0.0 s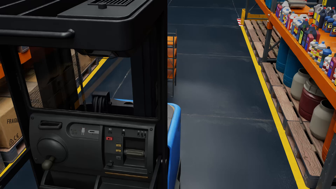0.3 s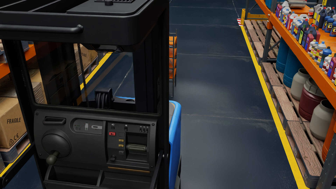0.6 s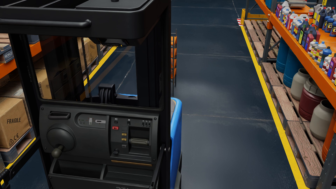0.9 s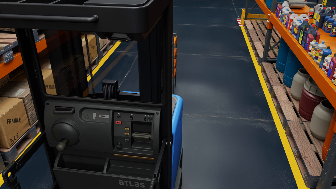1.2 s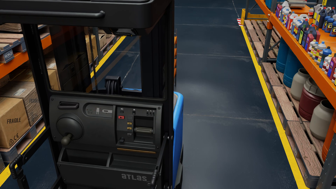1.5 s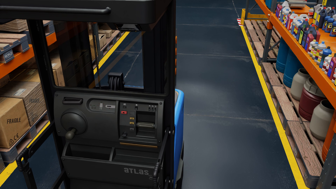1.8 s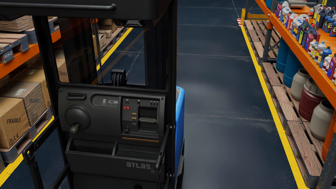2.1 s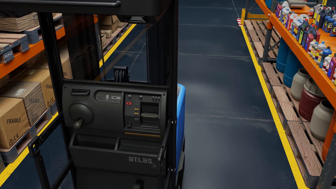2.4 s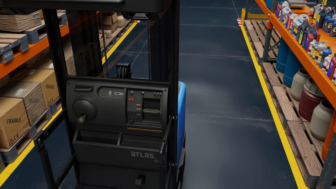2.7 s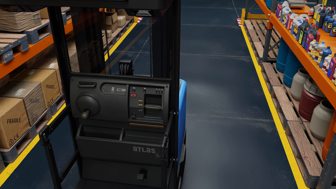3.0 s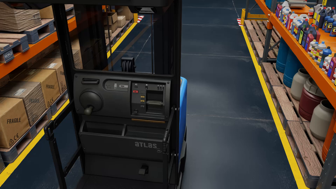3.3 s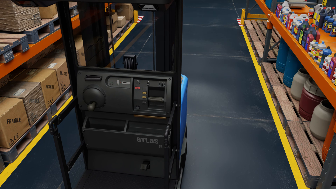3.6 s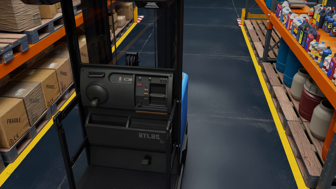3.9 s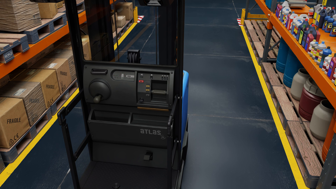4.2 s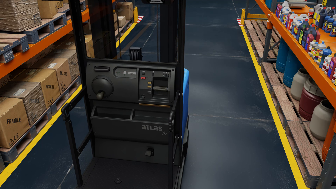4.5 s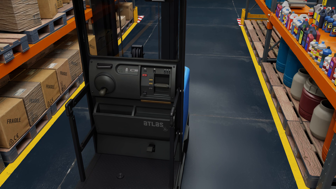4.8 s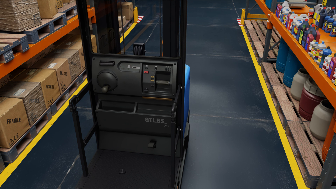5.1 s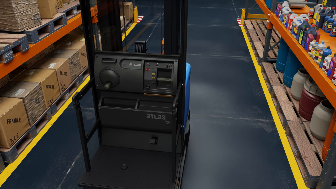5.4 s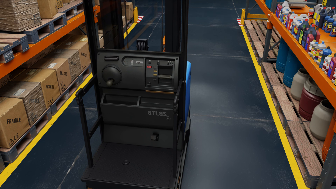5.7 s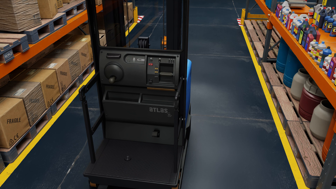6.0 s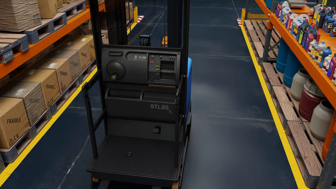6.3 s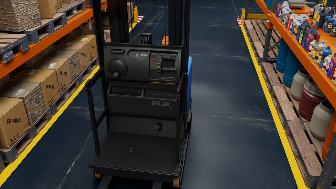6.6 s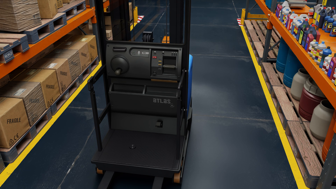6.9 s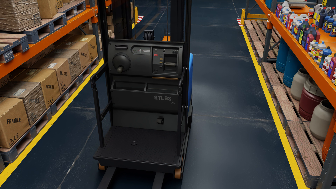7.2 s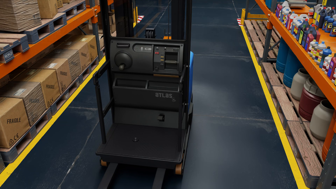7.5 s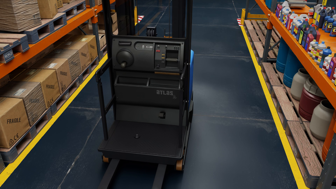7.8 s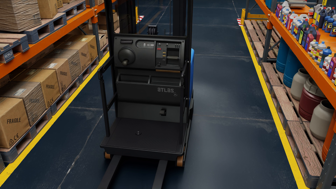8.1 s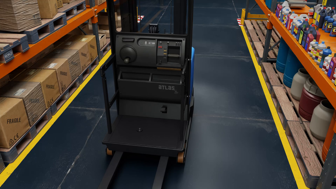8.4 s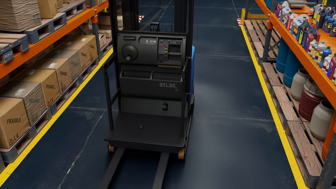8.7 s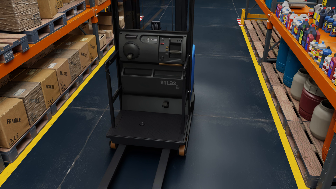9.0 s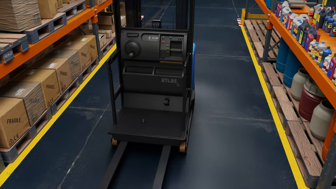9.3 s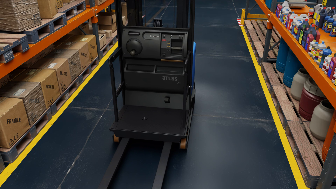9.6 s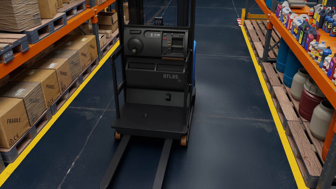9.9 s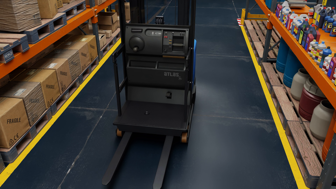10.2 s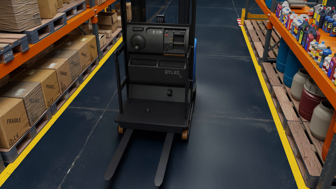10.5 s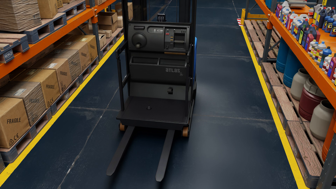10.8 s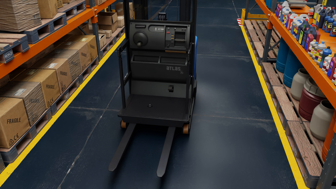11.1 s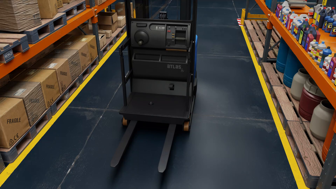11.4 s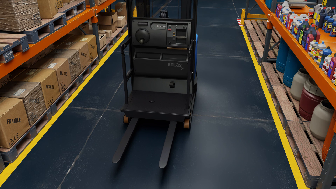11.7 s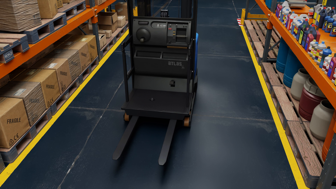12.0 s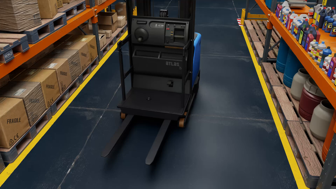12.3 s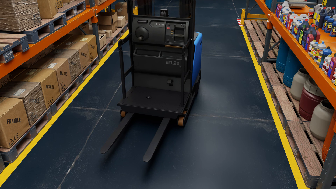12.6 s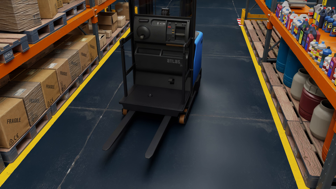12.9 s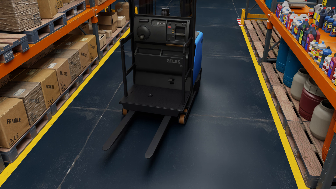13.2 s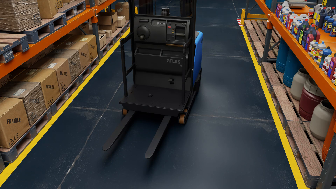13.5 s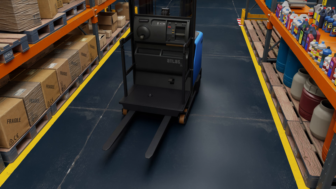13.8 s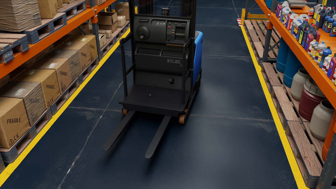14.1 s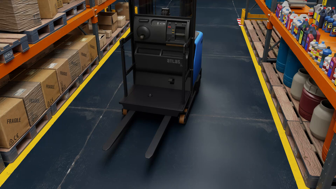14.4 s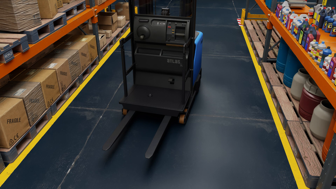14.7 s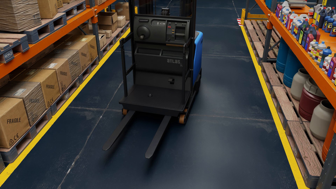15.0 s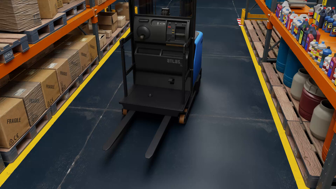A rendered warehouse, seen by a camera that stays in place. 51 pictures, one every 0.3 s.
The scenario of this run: A forklift runs into an object in its way.
